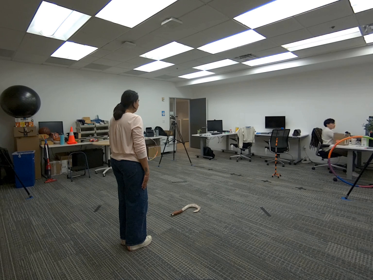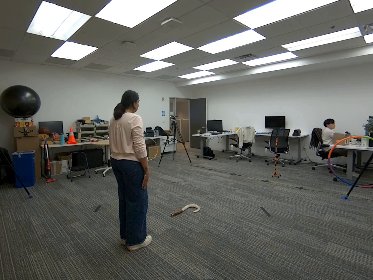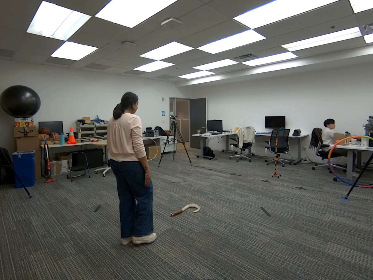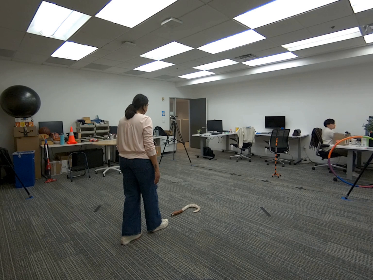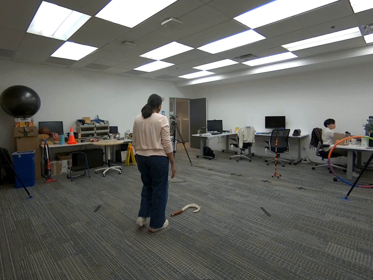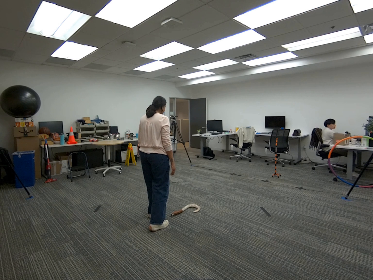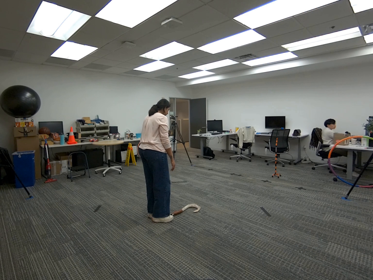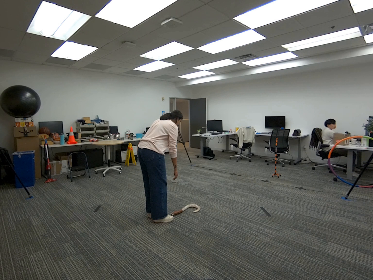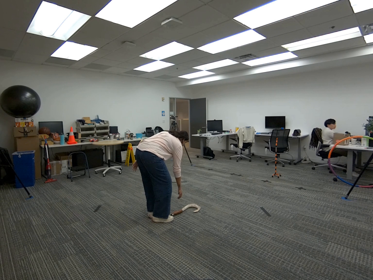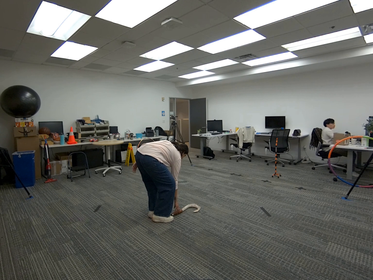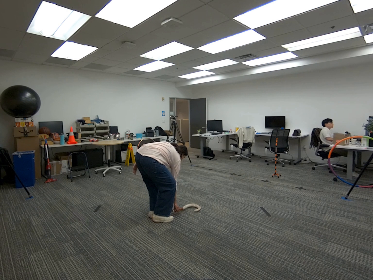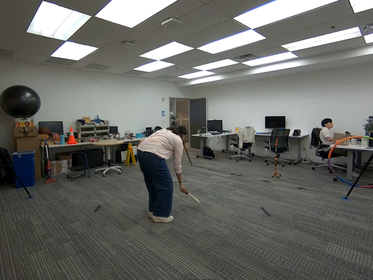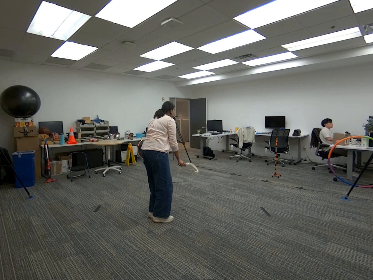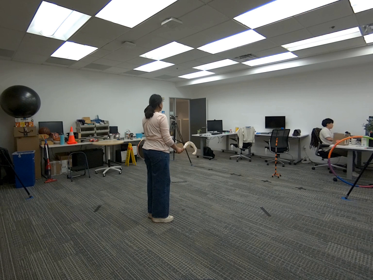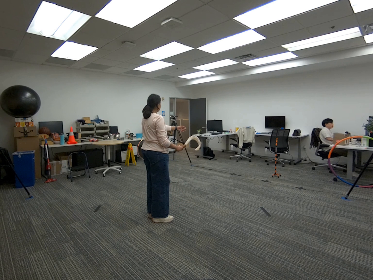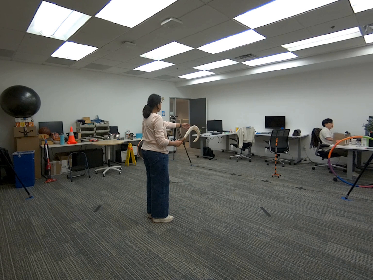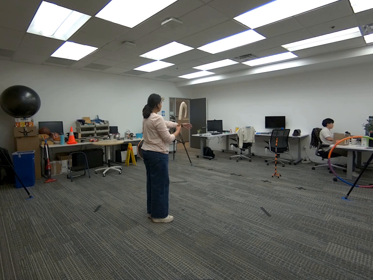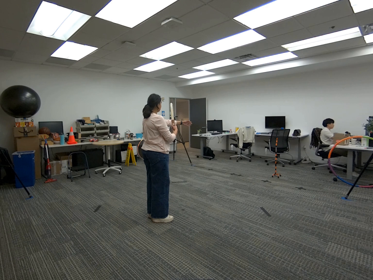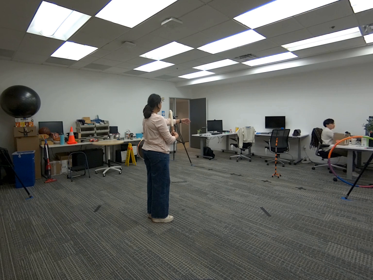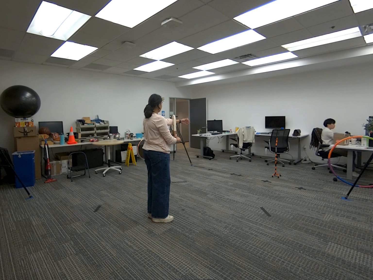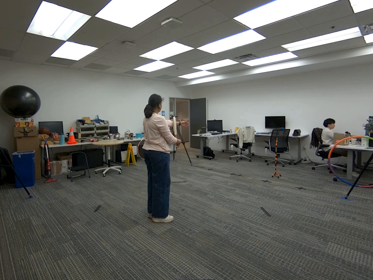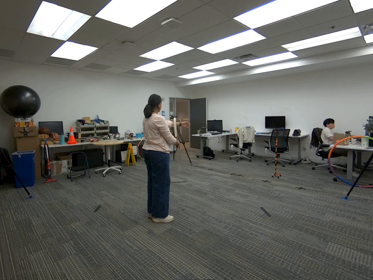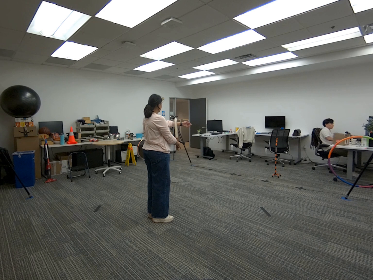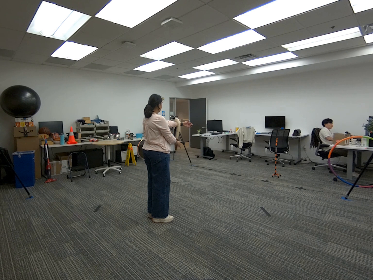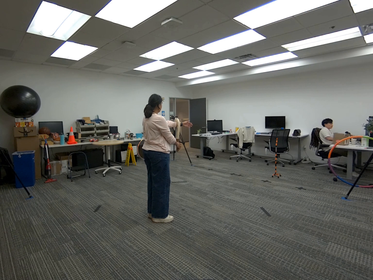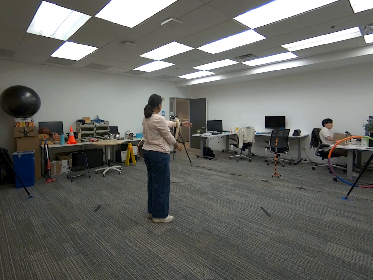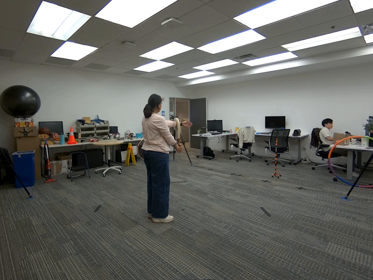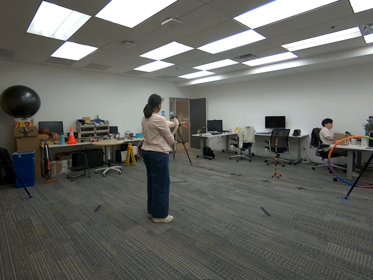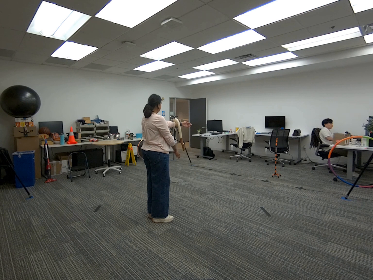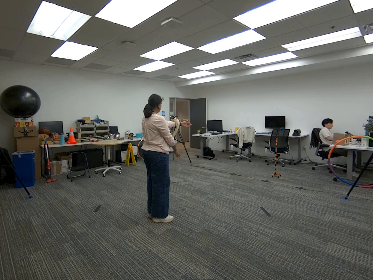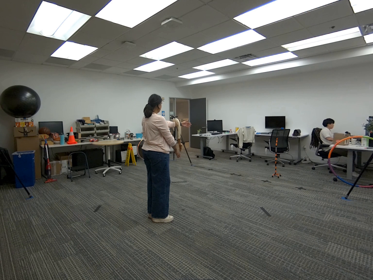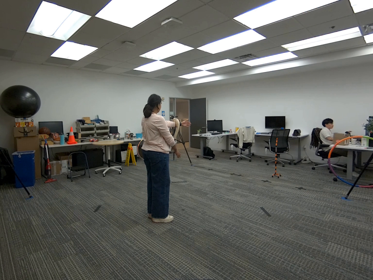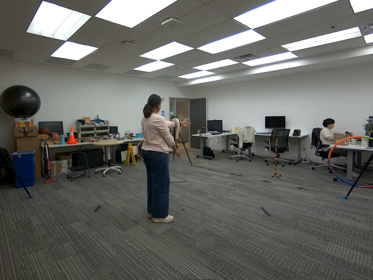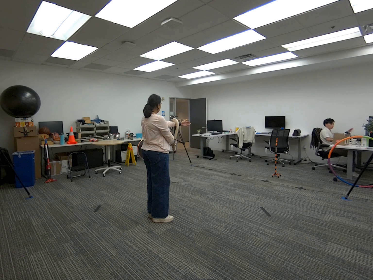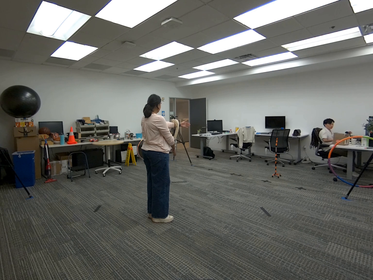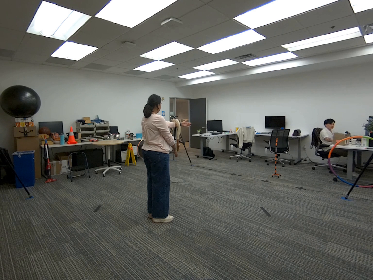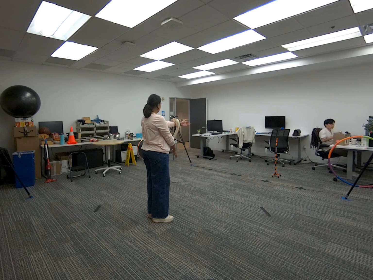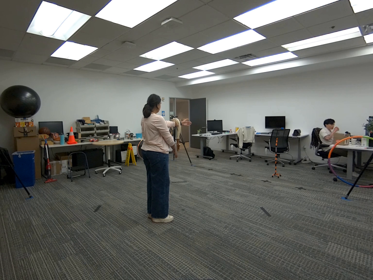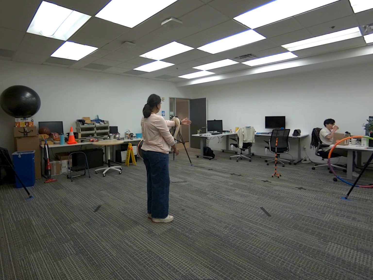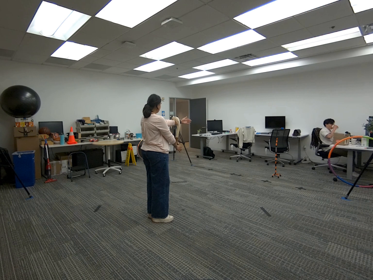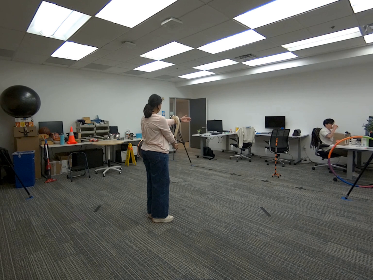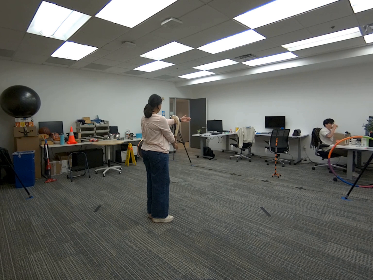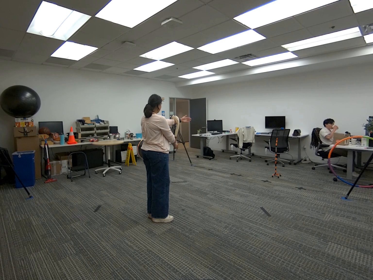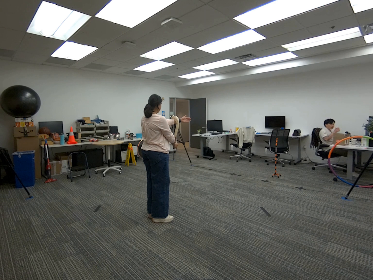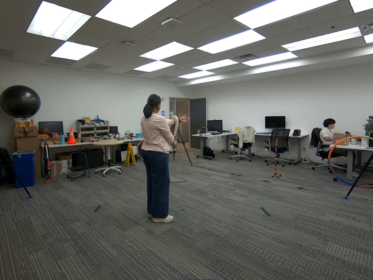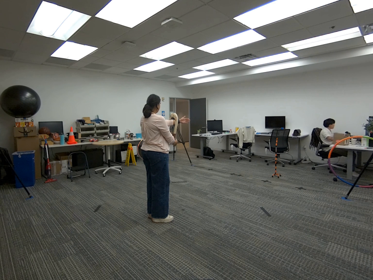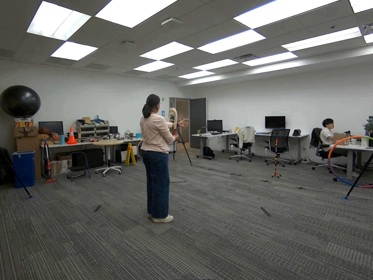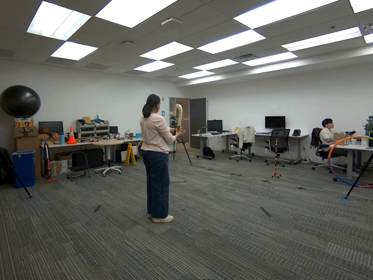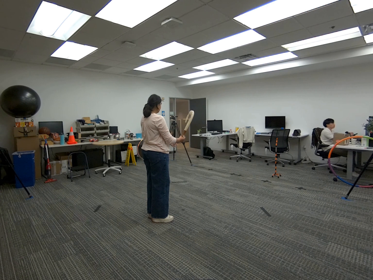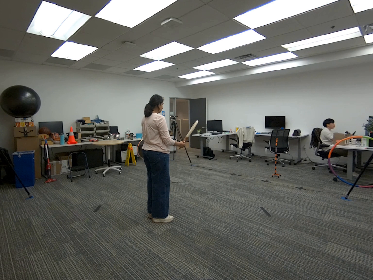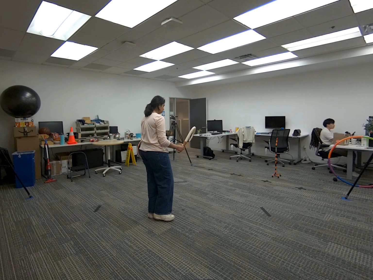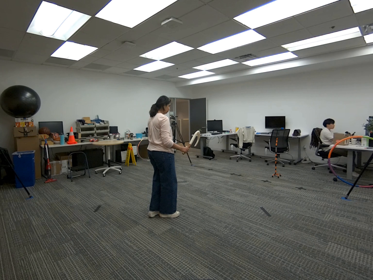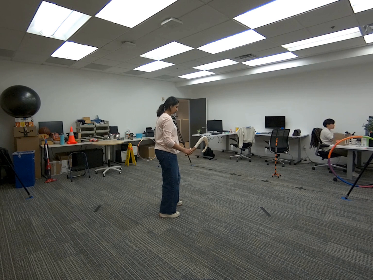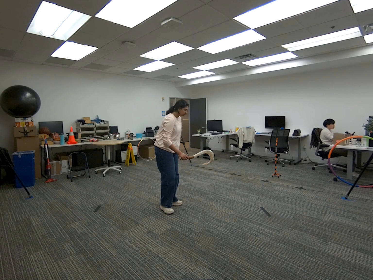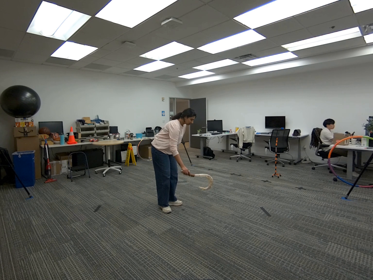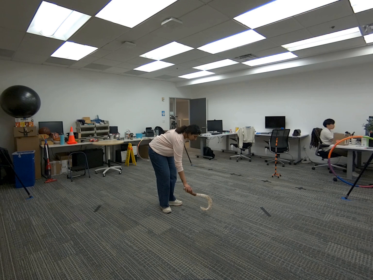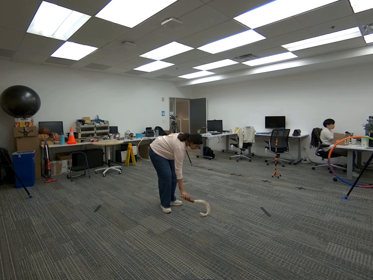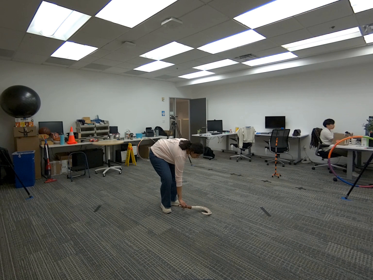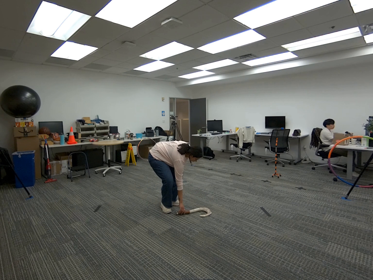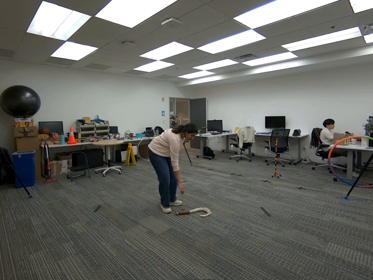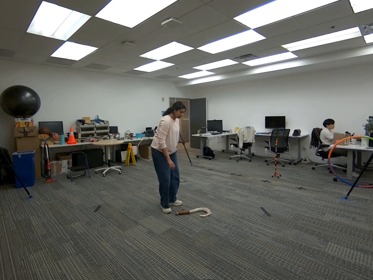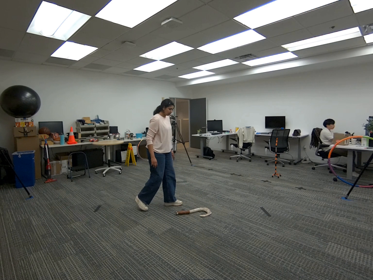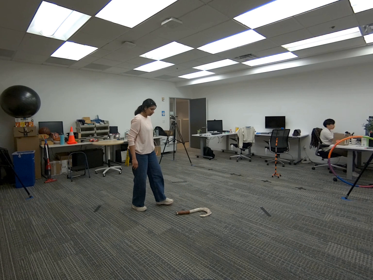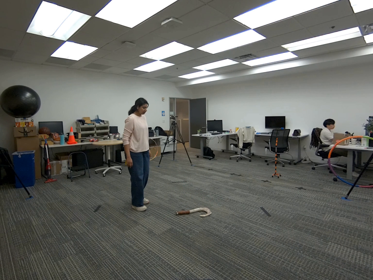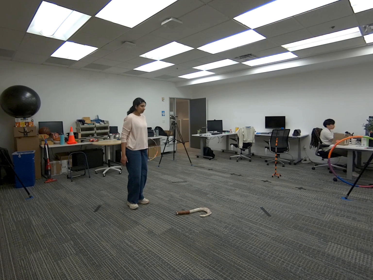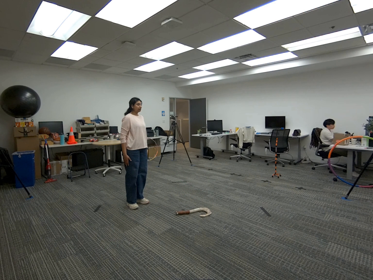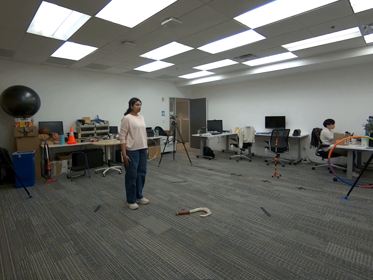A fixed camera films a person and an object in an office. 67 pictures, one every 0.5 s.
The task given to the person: Walk toward the Big Fish Hook lying on the floor. Reach down with your right hand and pick up the hook from the floor. Place the Big Fish Hook over the left wrist, allowing it to hang. Use your right hand to push the hanging hook to initiate the swinging motion. Stop swinging and with your right hand, place the hook on the floor.
